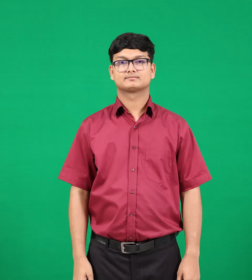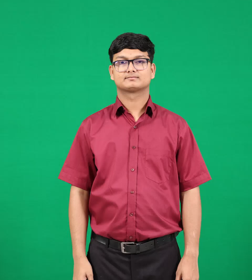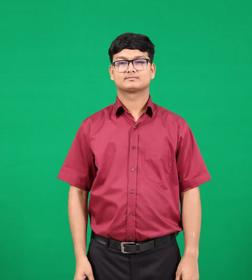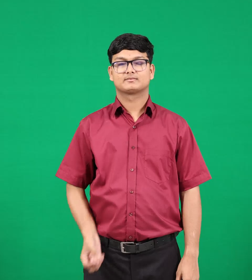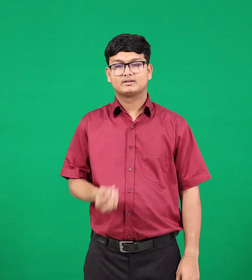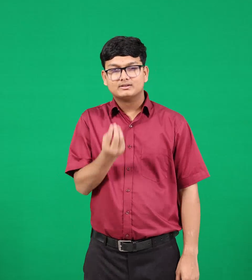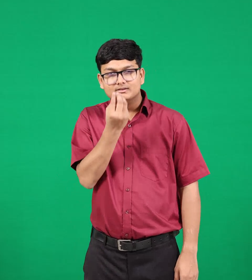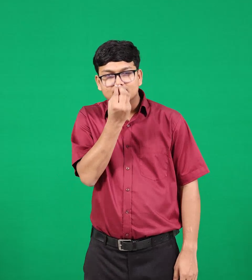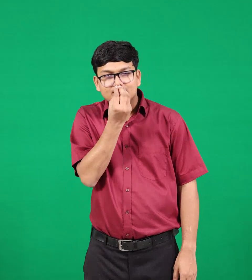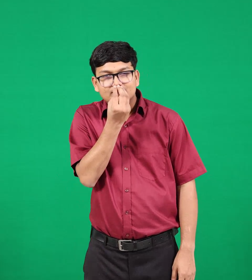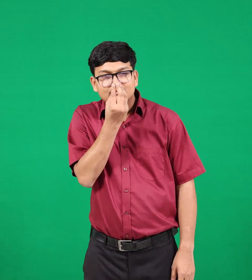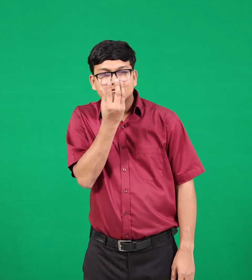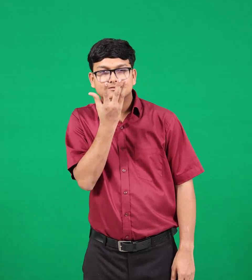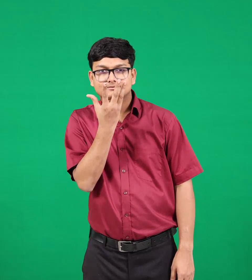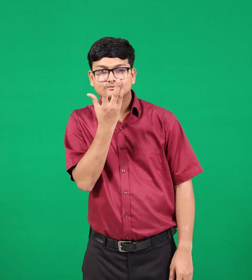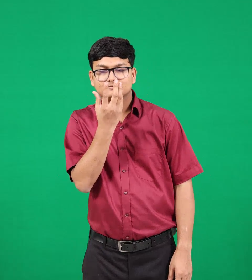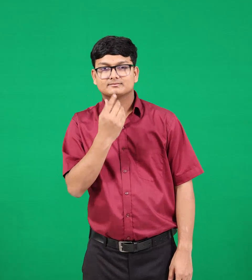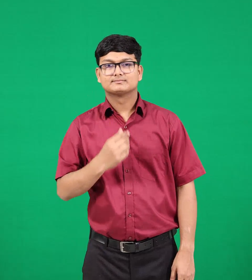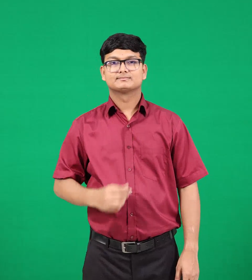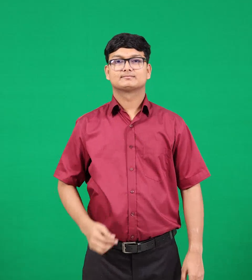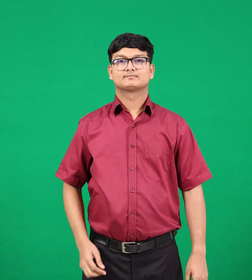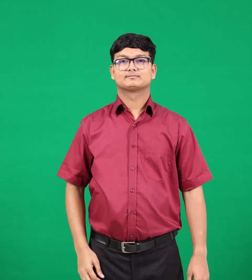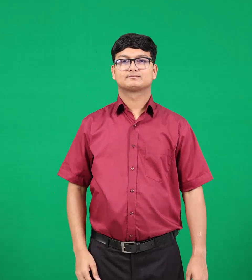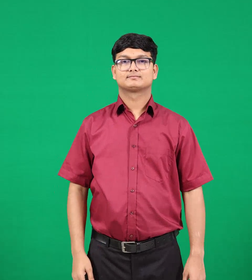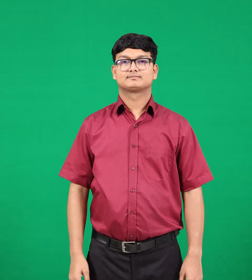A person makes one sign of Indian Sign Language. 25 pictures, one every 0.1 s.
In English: flower
